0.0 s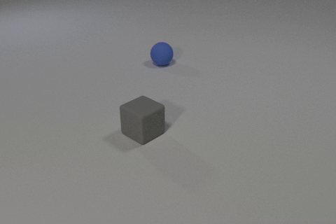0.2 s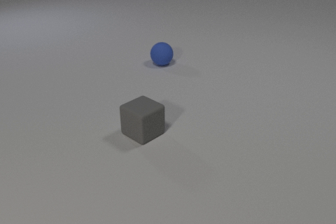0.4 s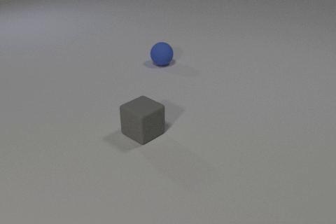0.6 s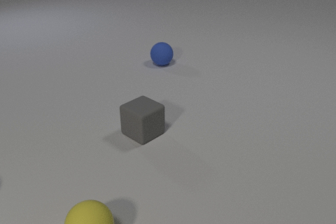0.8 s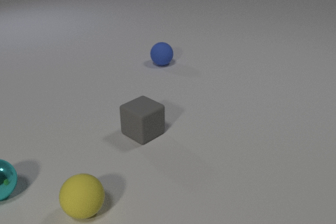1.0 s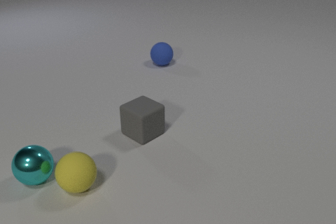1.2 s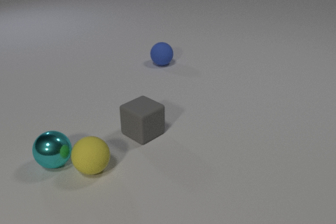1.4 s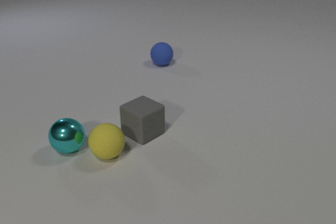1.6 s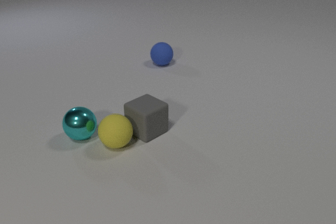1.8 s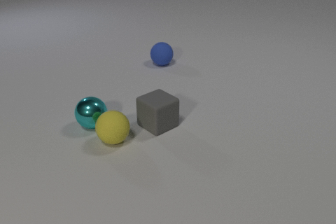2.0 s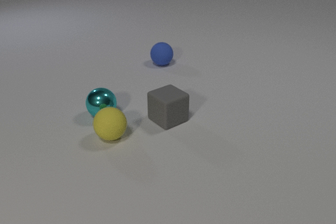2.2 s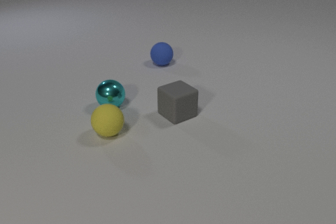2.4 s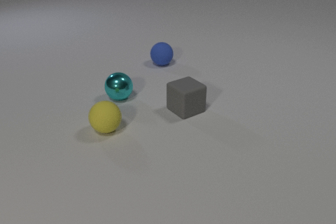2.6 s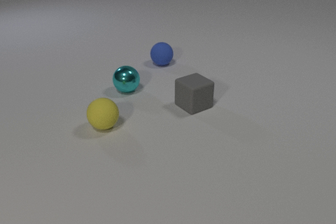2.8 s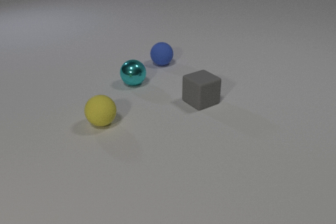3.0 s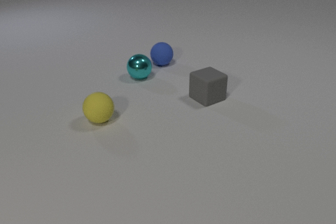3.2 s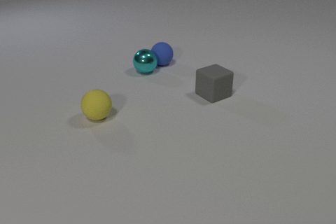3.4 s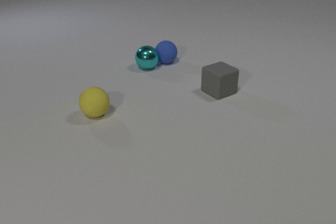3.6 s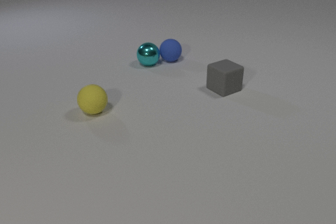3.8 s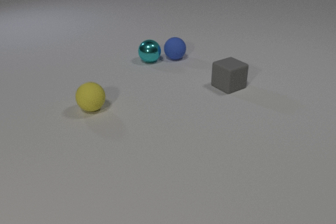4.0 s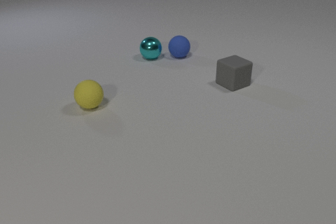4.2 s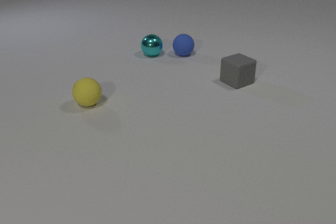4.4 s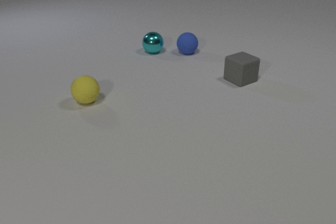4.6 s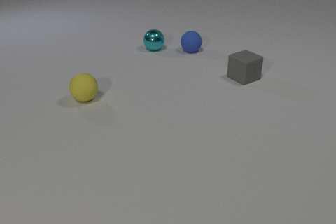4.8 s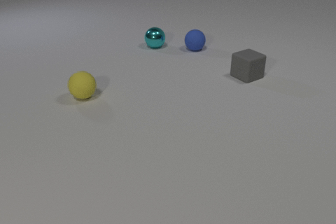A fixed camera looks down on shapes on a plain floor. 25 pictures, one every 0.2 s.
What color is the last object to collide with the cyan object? blue.
What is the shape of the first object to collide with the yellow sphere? sphere.
How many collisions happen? 3.
0.0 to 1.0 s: The yellow rubber sphere comes in at the bottom edge, rolls away from the camera. The cyan metal sphere comes in at the left edge, rolls to the right.
1.0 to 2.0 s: The yellow rubber sphere rolls away from the camera and to the right. The cyan metal sphere rolls away from the camera and to the right. The gray rubber cube slides to the right and away from the camera. The yellow rubber sphere and the cyan metal sphere collide. The yellow rubber sphere and the gray rubber cube collide.
2.0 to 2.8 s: The yellow rubber sphere rolls away from the camera. The cyan metal sphere rolls away from the camera and to the right. The gray rubber cube slides away from the camera and to the right.
2.8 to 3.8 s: The yellow rubber sphere rolls away from the camera. The cyan metal sphere rolls away from the camera. The gray rubber cube slides away from the camera and to the right. The blue rubber sphere rolls away from the camera and to the right. The cyan metal sphere and the blue rubber sphere collide.
3.8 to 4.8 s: The yellow rubber sphere rolls away from the camera. The cyan metal sphere rolls away from the camera. The gray rubber cube slides away from the camera and to the right. The blue rubber sphere rolls away from the camera and to the right.
